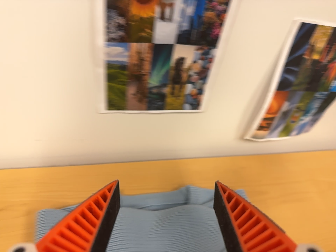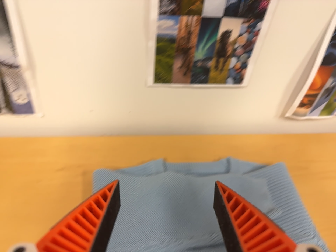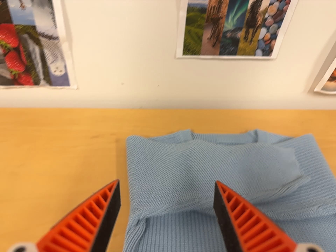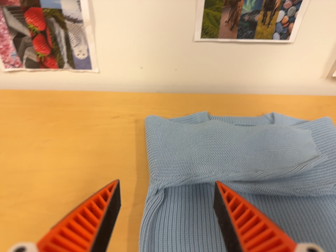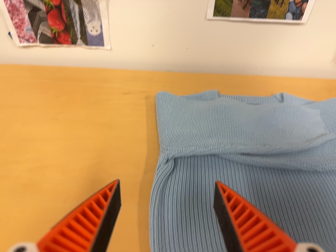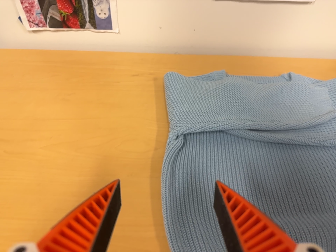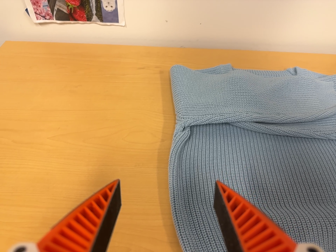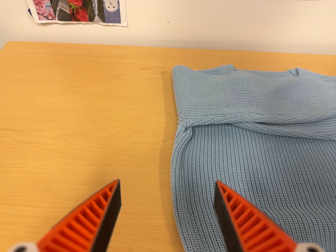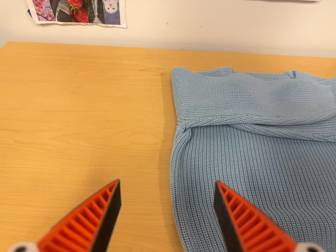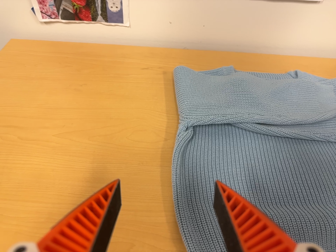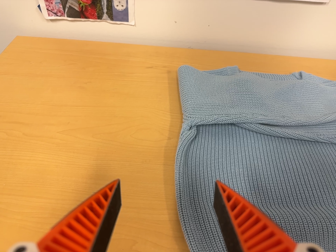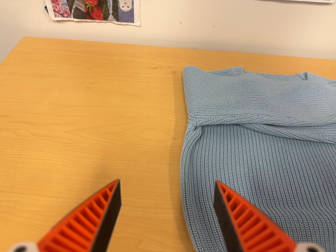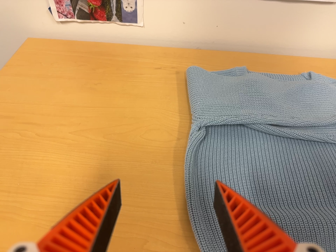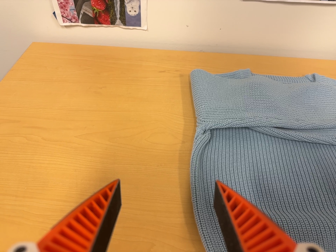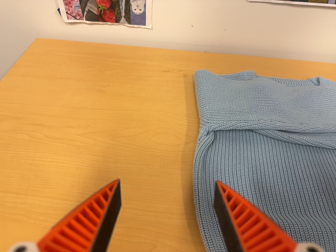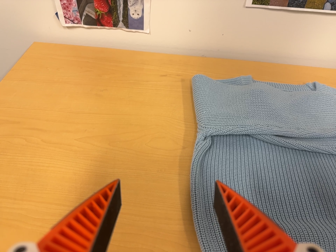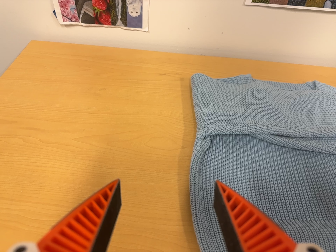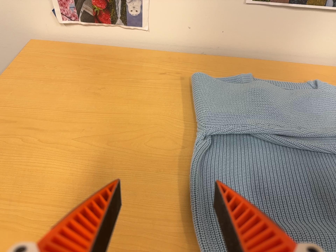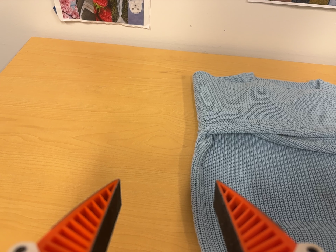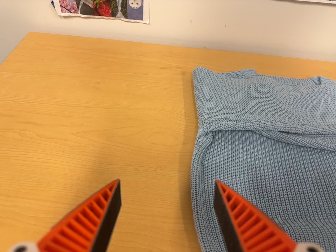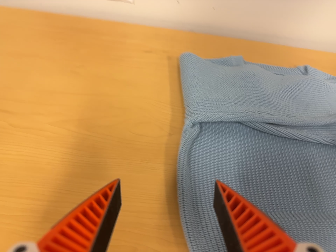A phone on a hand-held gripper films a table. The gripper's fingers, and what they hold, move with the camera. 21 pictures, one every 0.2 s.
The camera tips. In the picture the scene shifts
upward.
0.0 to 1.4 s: The scene slides to the right, as the camera pans about 15 degrees to its left. It travels toward the bottom of its view, to its left and backward, about 22 cm, so close, fixed things drift upward. Its aim tips toward the bottom of its view by about 10 degrees, and the scene shifts upward.
1.4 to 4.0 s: The camera shifts only a little, or ends up much as it began.
The film runs forward here.
